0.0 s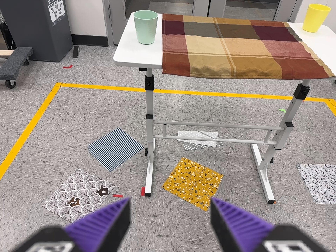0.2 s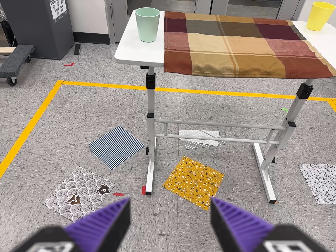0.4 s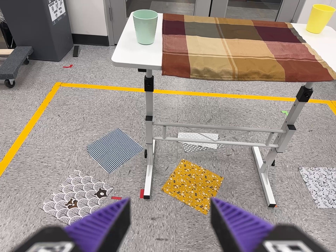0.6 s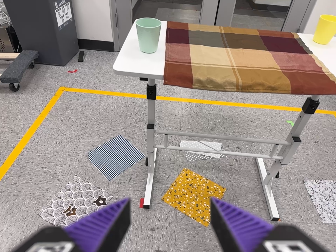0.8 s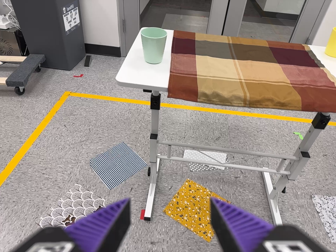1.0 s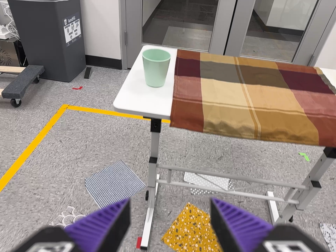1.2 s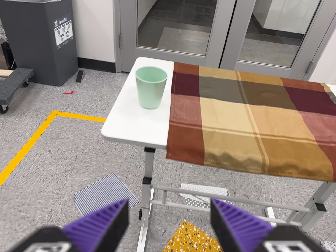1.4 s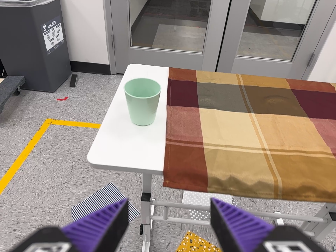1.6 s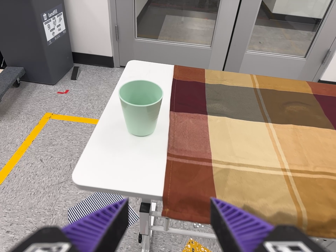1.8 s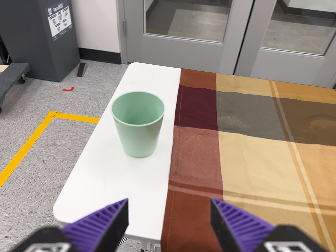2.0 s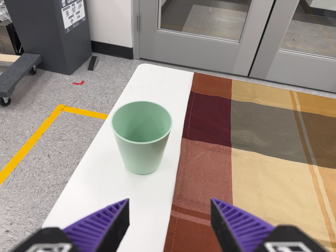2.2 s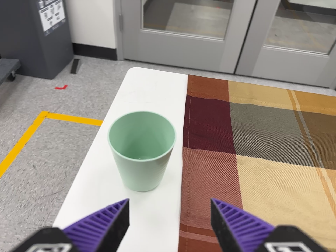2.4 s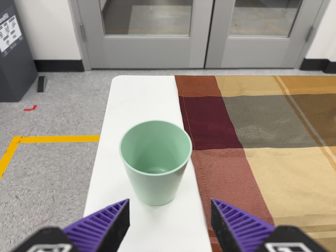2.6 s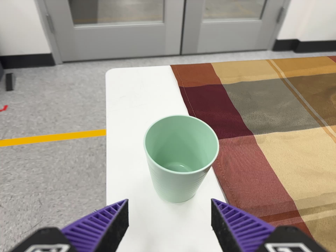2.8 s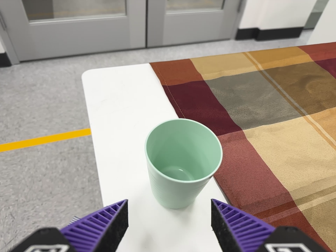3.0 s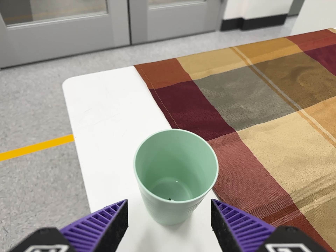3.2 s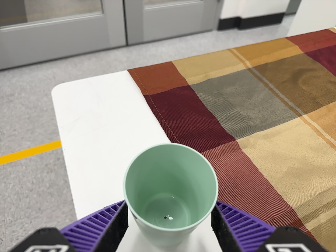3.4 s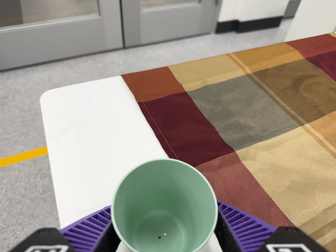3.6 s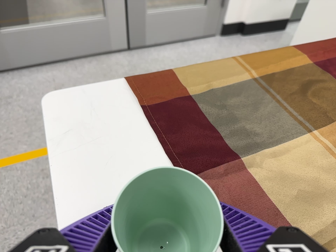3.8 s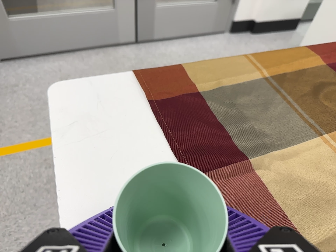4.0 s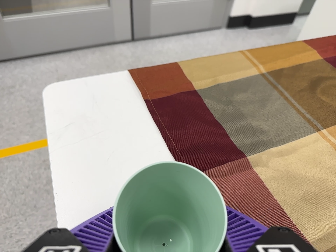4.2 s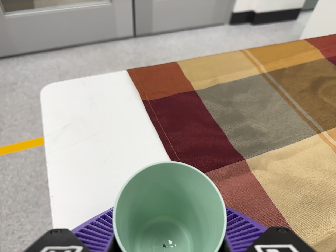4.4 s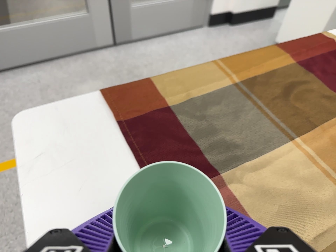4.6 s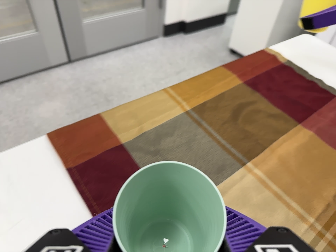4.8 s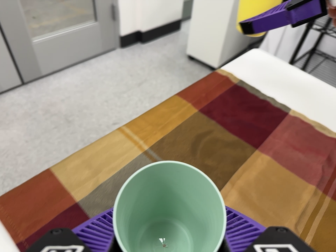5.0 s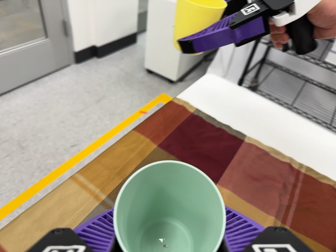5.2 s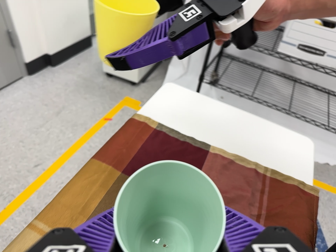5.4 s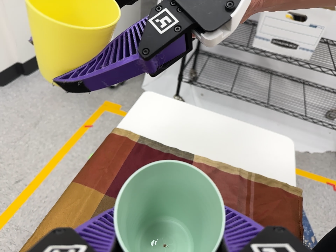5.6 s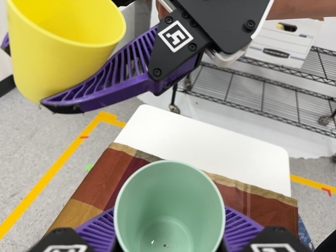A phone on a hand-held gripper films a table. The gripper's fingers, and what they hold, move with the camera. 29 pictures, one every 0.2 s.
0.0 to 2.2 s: The camera travels forward and toward the top of its view, about 60 cm, so what stands in front looms larger.
2.2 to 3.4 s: The camera pans to its right by about 20 degrees. It travels to its left, forward and toward the top of its view, about 16 cm. It rolls about its line of sight by about 25 degrees, and the scene rotates counterclockwise.
3.4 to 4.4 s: The camera shifts only a little, or ends up much as it began.
4.4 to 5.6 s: The scene slides to the left, as the camera pans about 35 degrees to its right. It travels toward the top of its view, about 28 cm, so close, fixed things drift downward. It rolls about its line of sight by about 30 degrees, and the scene rotates counterclockwise.
The film runs forward here.
